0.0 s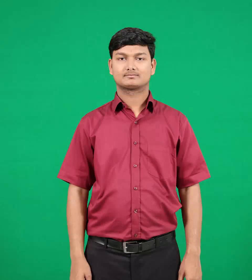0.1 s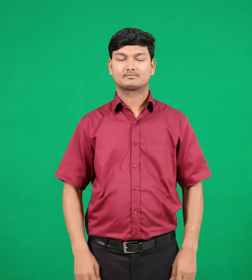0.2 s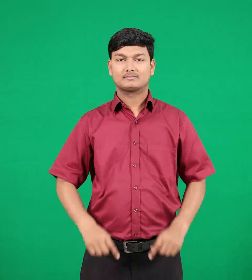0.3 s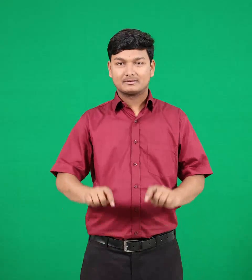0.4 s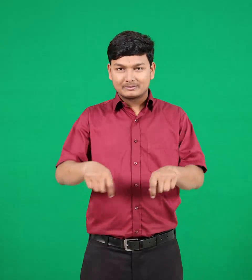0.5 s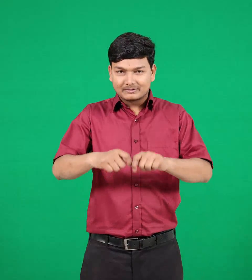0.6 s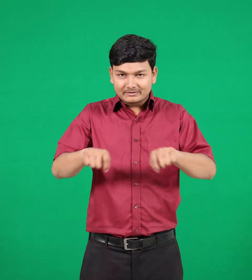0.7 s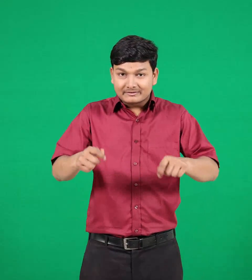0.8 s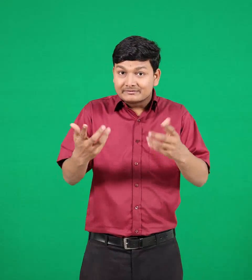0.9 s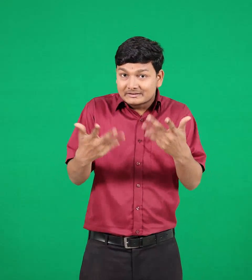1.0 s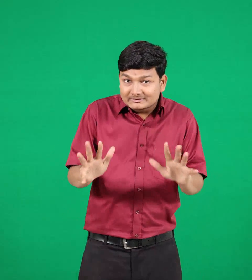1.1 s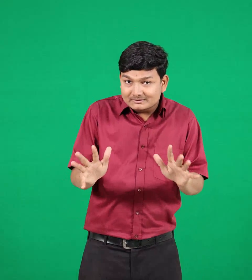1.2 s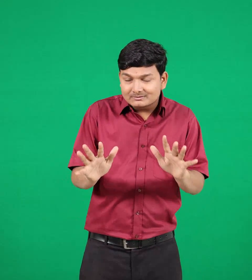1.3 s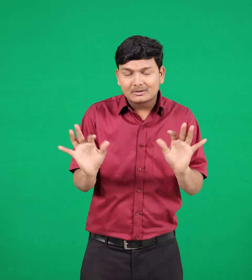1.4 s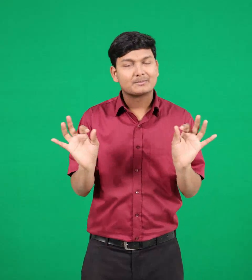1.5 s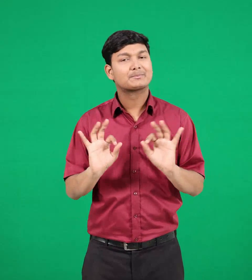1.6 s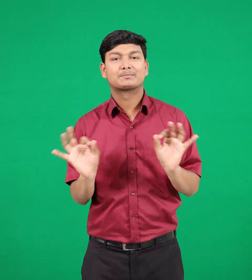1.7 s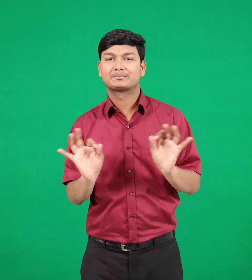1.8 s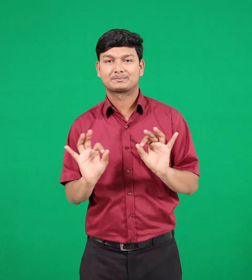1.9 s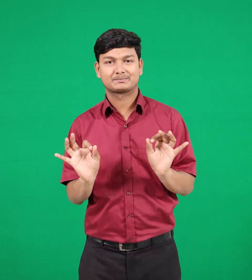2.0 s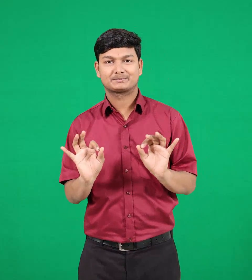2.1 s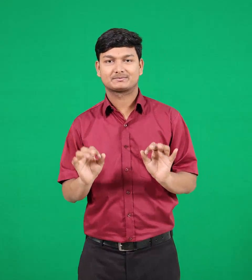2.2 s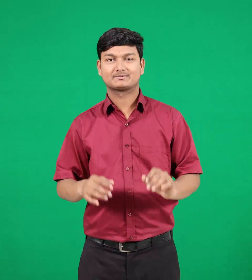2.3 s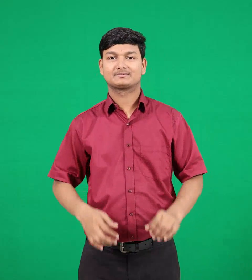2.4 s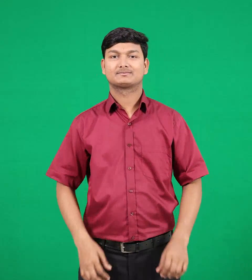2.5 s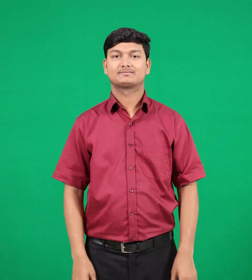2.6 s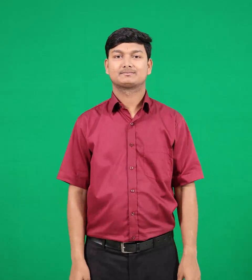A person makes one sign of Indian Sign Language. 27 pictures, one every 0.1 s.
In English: untie
